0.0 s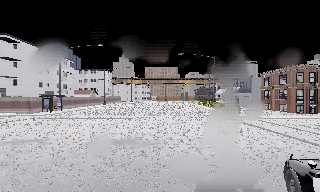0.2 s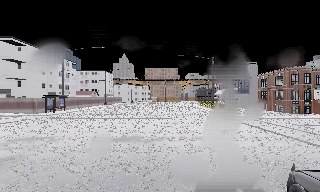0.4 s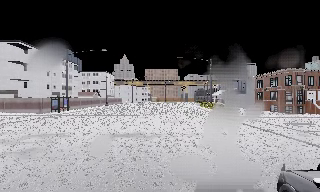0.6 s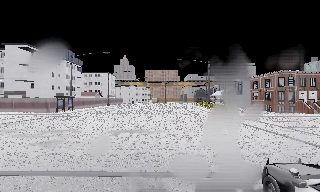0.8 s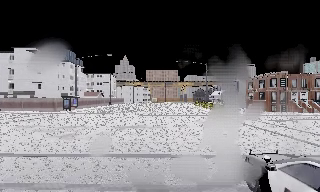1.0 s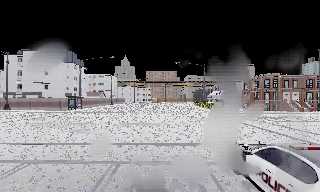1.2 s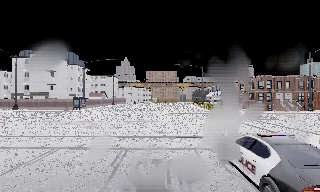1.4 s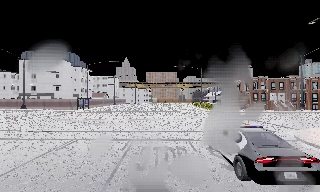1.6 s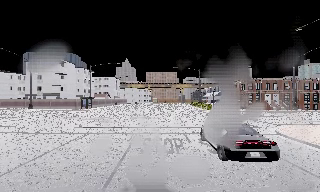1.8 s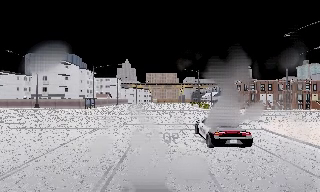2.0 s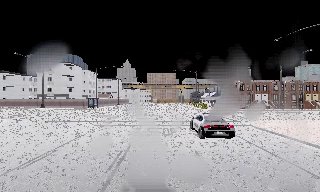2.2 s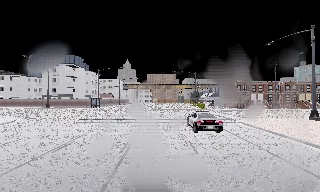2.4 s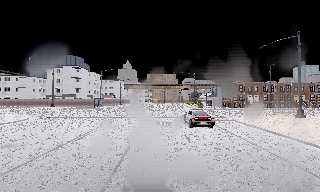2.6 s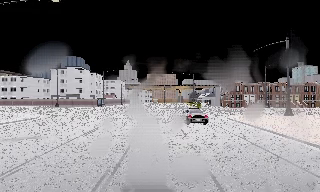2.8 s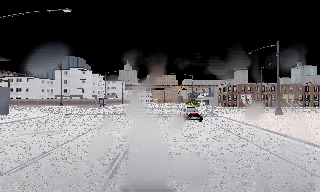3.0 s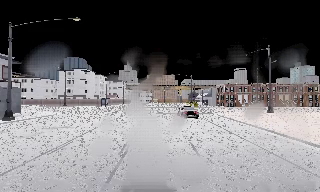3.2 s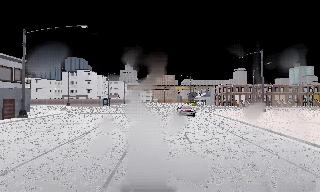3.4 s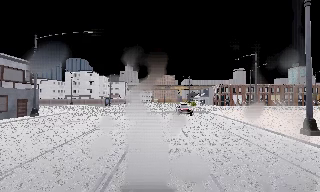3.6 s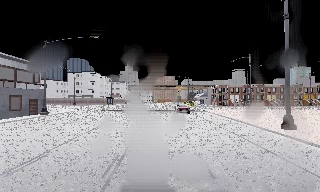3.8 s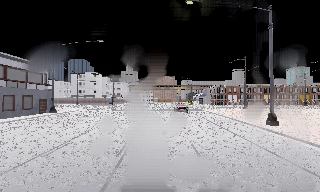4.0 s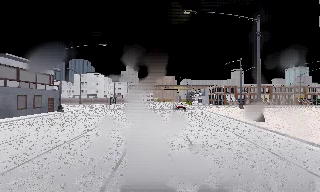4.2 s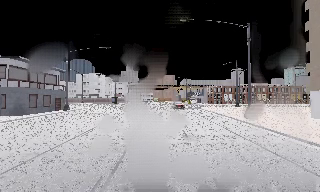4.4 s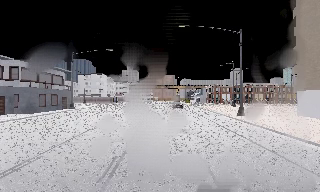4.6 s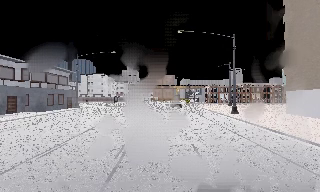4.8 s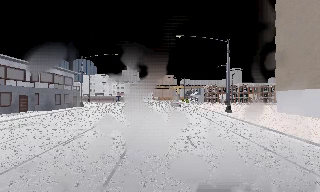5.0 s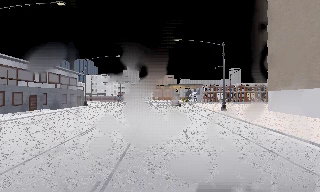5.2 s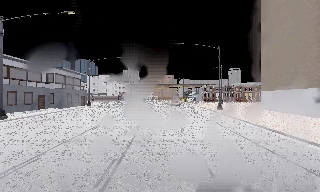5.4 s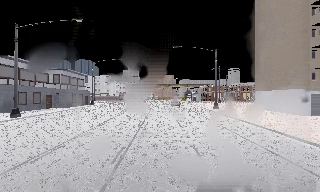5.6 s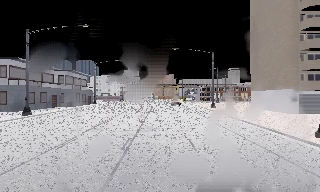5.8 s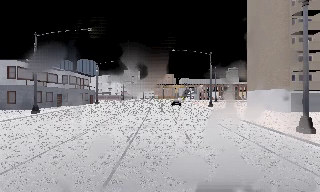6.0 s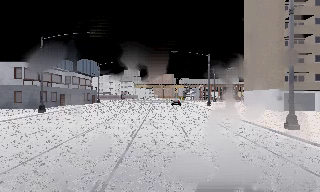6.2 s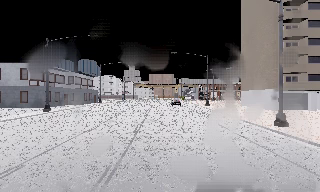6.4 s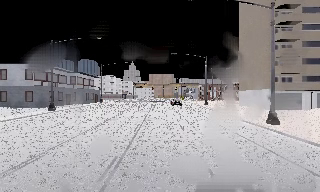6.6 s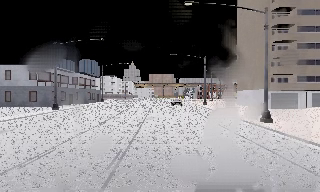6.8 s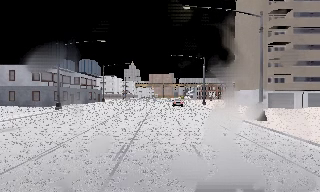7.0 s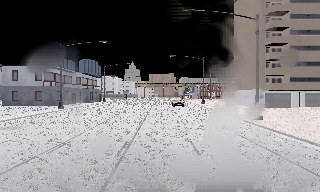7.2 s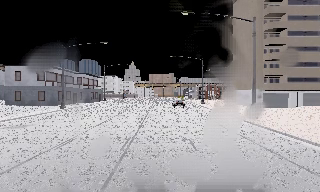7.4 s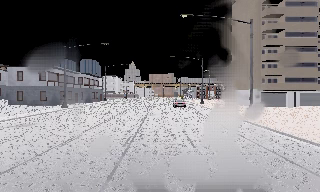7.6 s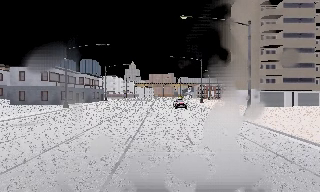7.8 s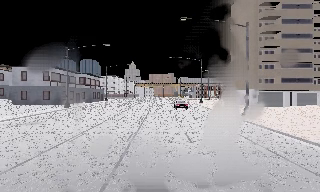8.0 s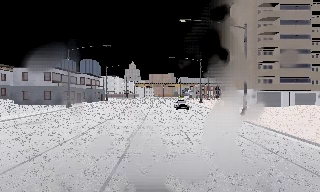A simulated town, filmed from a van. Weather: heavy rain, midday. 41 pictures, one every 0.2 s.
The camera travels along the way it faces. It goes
backward.
0.0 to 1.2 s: The camera travels backward, about 9 m, so what stands in front gets smaller. It gains speed.
1.2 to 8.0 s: The camera travels backward, about 45 m, so what stands in front gets smaller. It loses speed.
The film runs backward here.
